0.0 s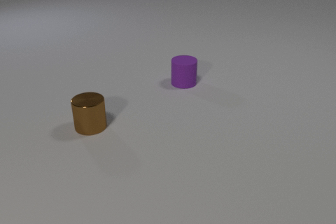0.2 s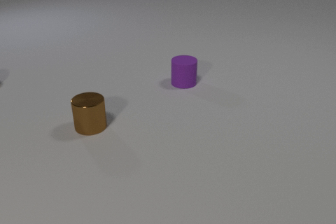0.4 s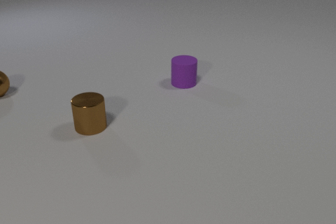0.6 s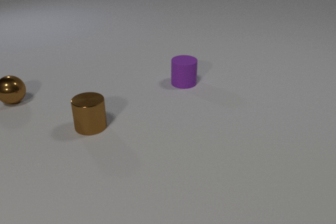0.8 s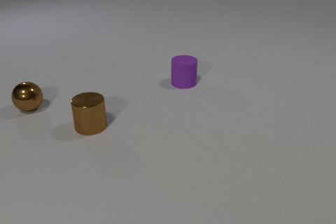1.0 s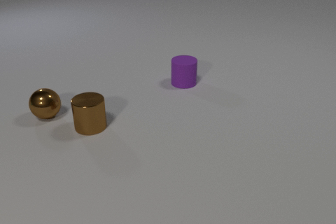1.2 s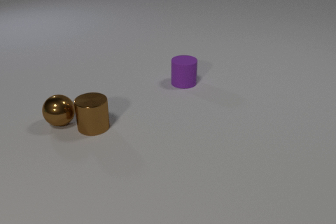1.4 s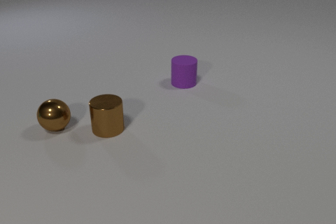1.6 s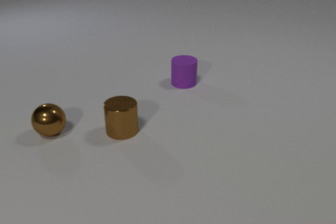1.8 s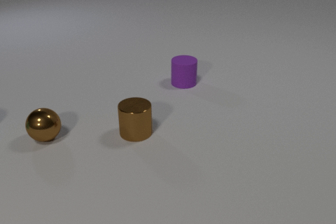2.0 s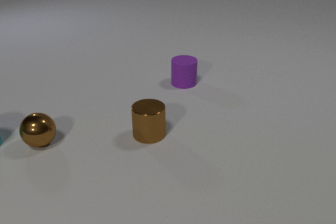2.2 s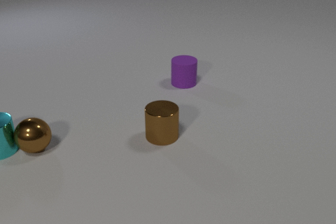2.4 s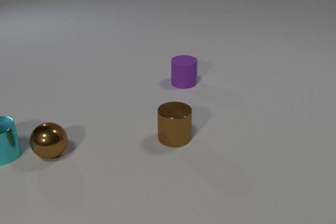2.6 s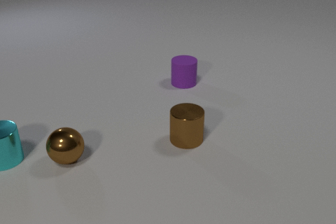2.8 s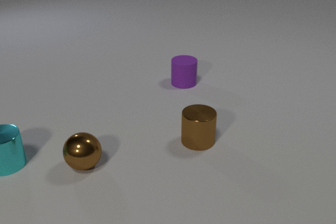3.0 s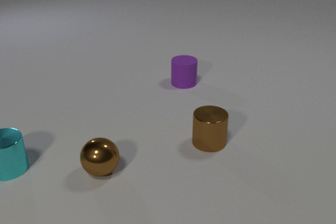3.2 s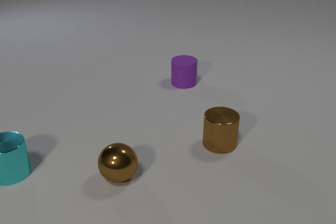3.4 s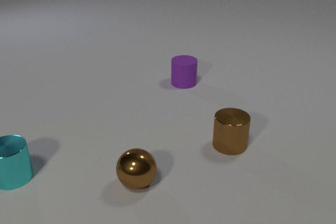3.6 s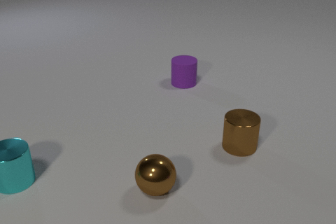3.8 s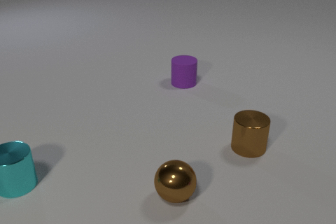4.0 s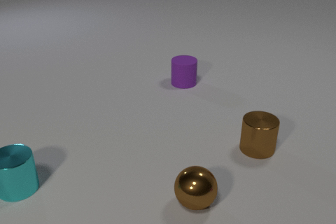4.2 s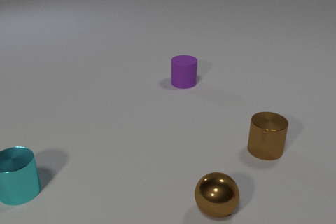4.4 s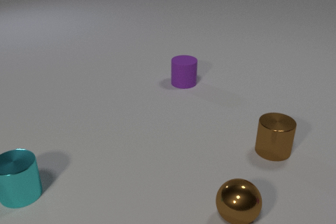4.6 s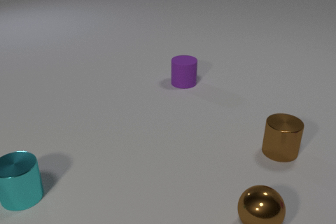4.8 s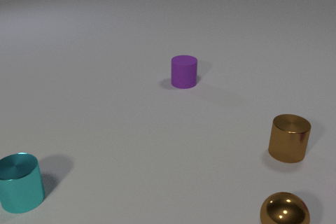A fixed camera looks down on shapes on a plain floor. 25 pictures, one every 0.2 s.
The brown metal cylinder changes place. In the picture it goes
to the right.
The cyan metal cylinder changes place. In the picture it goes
toward the camera.
0.0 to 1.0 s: The brown metal sphere comes in at the left edge, rolls toward the camera and to the right.
1.0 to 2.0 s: The brown metal sphere rolls toward the camera. The brown metal cylinder slides to the right. The brown metal sphere and the brown metal cylinder collide.
2.0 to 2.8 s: The brown metal sphere rolls toward the camera and to the right. The brown metal cylinder slides to the right. The cyan metal cylinder slides toward the camera and to the right. The brown metal sphere and the cyan metal cylinder collide.
2.8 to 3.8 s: The brown metal sphere rolls to the right and toward the camera. The brown metal cylinder slides to the right. The cyan metal cylinder slides toward the camera.
3.8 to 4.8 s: The brown metal sphere rolls to the right. The brown metal cylinder slides to the right. The cyan metal cylinder slides toward the camera.
How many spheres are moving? 1.
How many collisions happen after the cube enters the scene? 0.
What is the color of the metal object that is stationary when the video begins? brown.
